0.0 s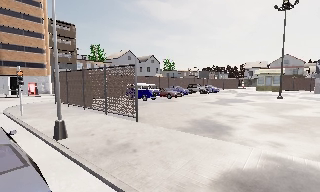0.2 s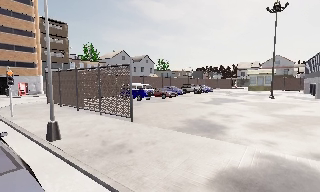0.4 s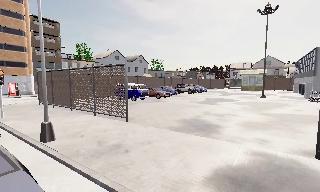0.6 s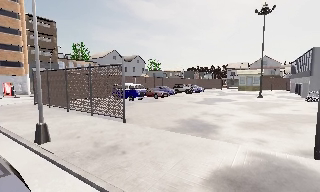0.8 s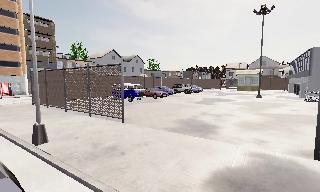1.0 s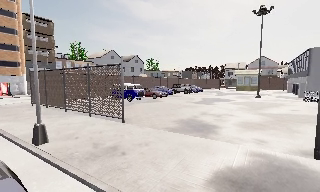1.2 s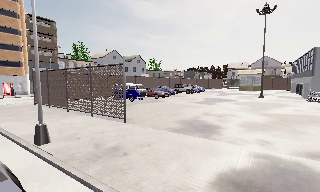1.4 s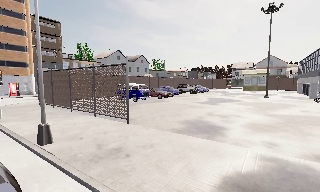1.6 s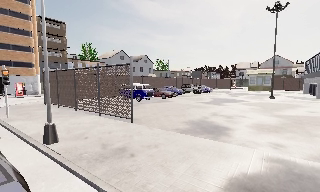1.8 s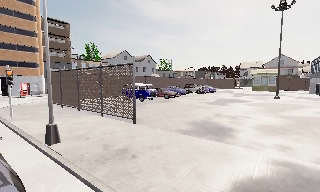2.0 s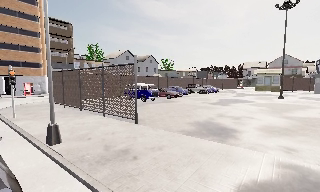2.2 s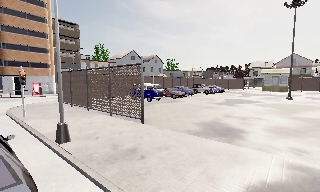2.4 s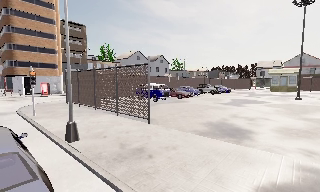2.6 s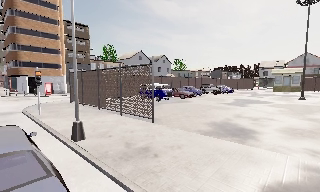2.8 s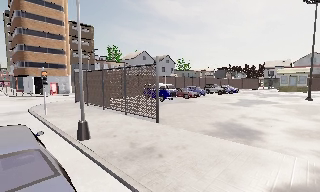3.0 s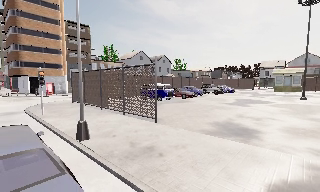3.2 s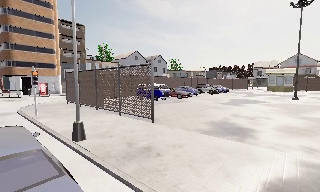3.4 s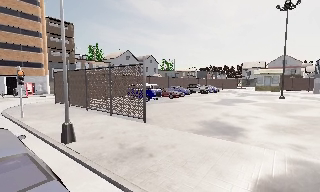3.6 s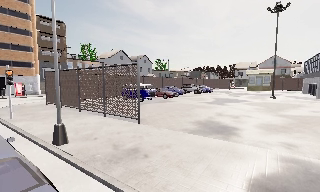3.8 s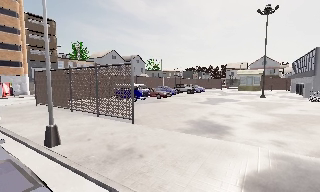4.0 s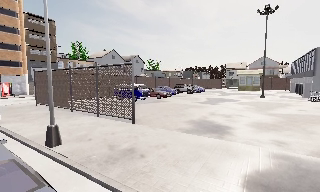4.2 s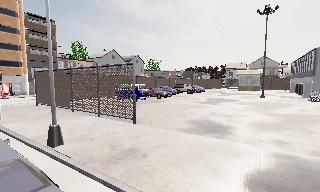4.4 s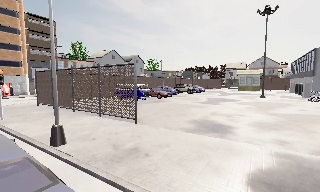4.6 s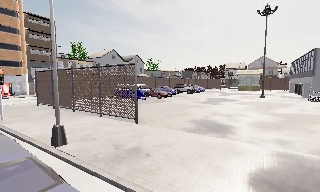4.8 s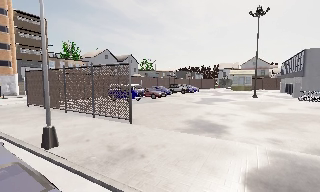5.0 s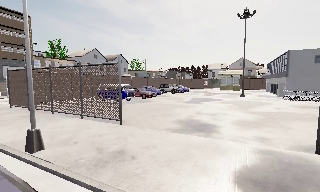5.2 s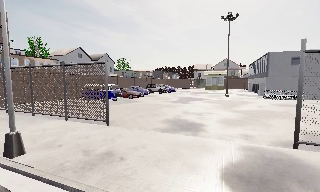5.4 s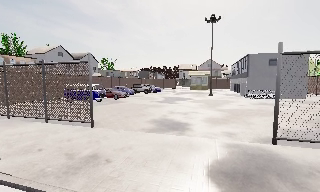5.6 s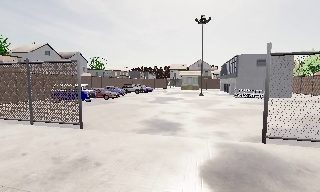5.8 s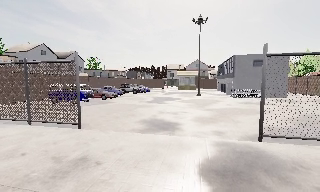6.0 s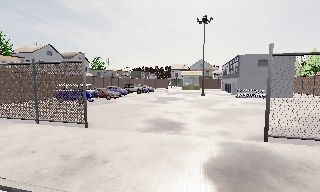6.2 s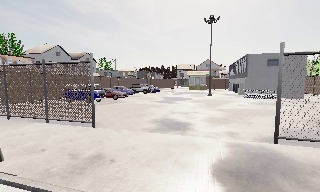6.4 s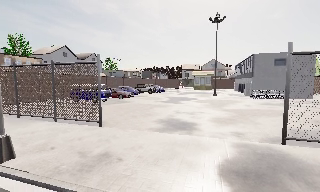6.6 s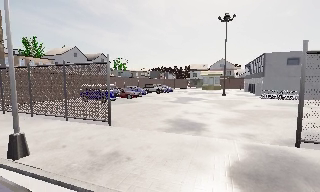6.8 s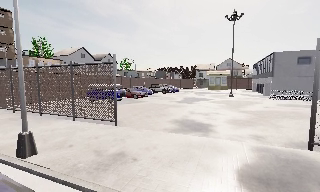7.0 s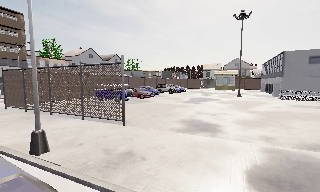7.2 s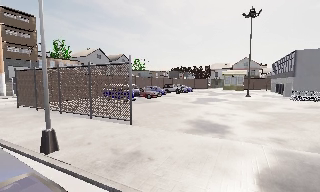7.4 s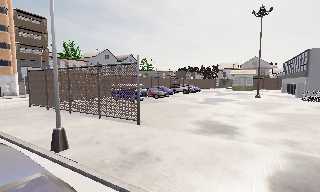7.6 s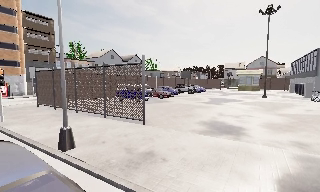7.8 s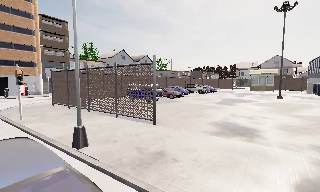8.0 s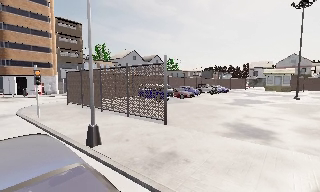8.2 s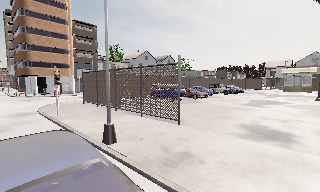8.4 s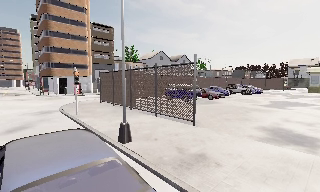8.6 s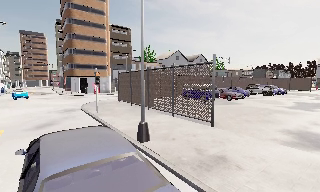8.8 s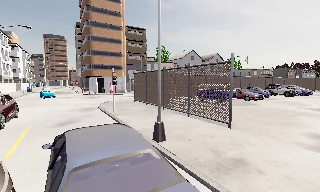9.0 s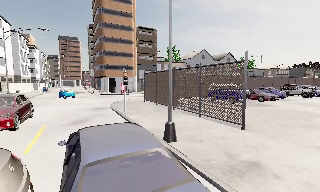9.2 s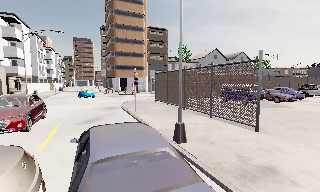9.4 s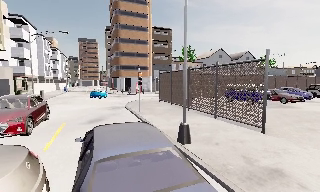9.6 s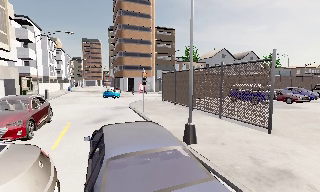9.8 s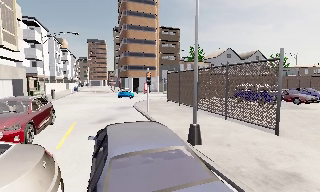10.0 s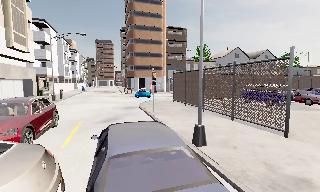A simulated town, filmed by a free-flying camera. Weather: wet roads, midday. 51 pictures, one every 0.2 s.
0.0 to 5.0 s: The camera pans to its right, which is clockwise from overhead, by about 10 degrees. It travels to its left, about 1 m.
5.0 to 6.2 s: The camera swings to its right by about 10 degrees, and the scene slides to the left.
6.2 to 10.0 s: The camera swings to its left by about 55 degrees, and the scene slides to the right. It travels to its left, about 0.5 m, so close, fixed things drift to the right.
The film runs forward here.
